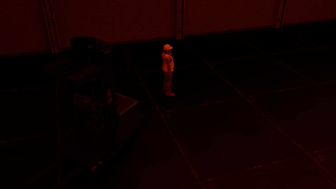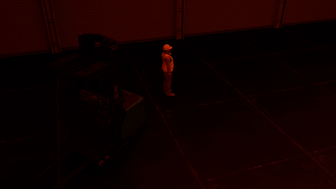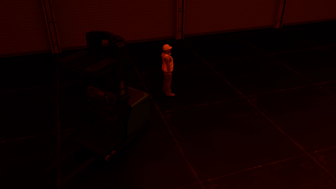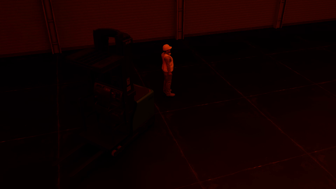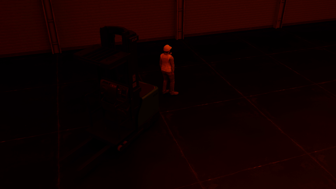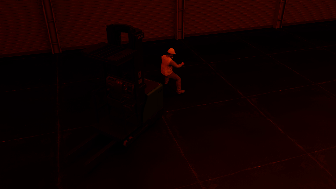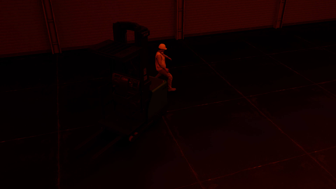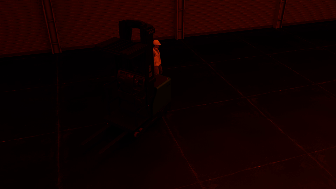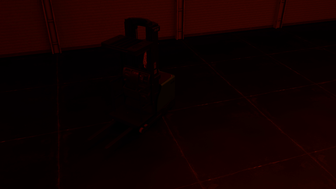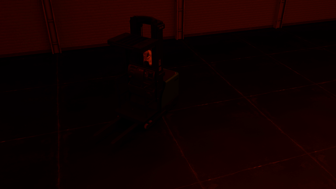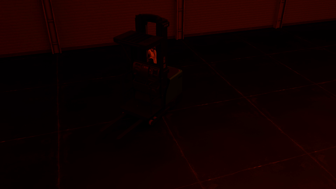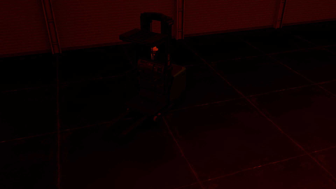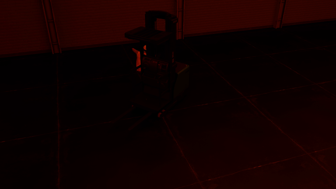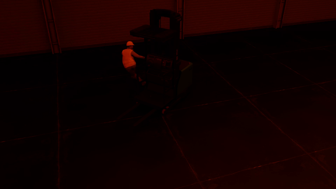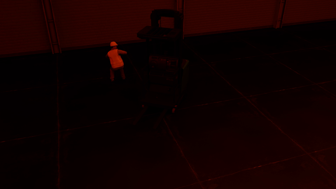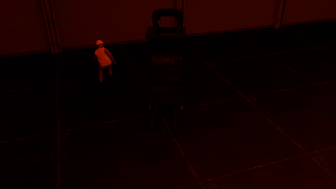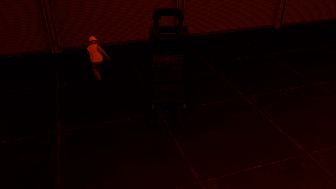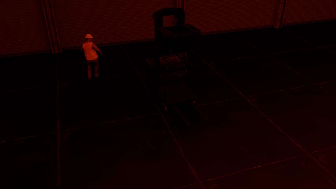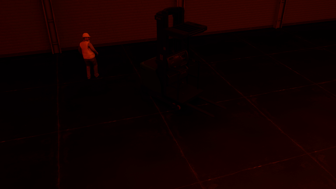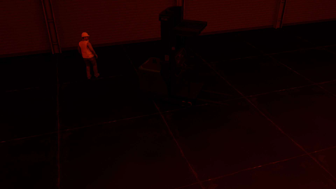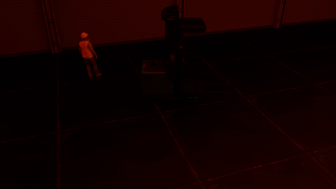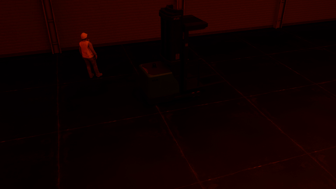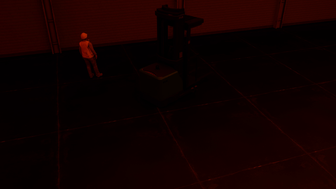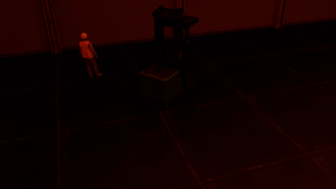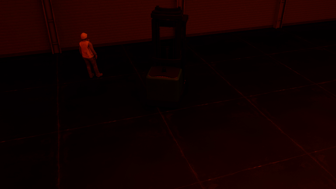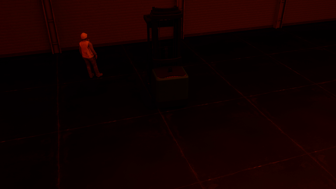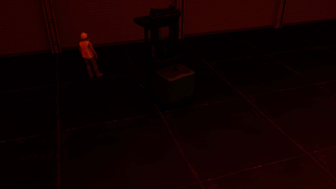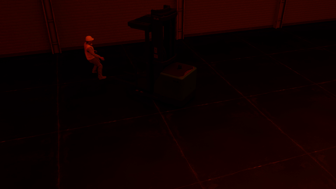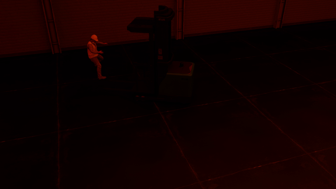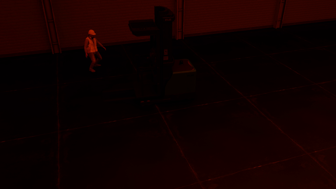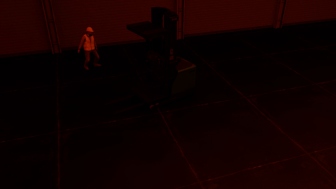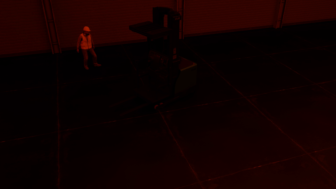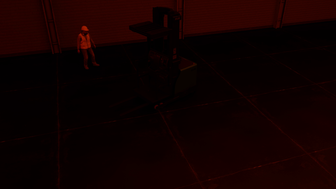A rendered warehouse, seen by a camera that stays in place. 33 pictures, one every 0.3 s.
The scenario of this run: Near miss between a forklift and a person.
